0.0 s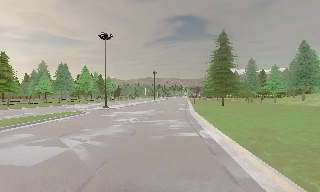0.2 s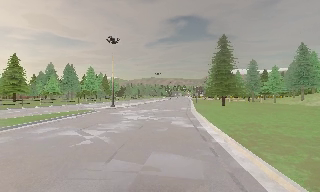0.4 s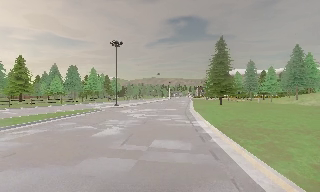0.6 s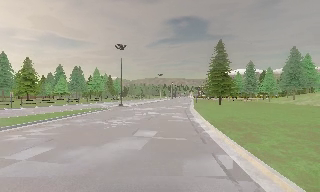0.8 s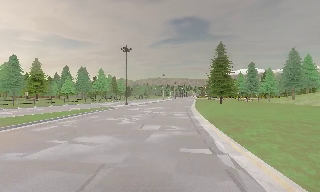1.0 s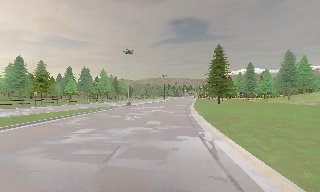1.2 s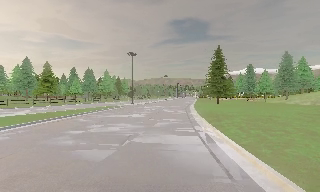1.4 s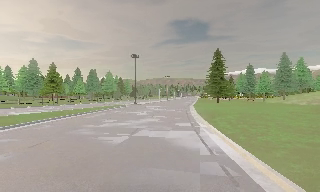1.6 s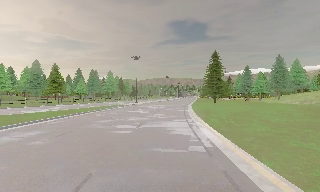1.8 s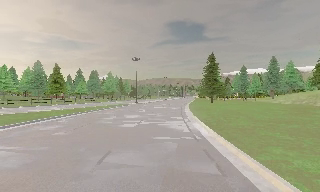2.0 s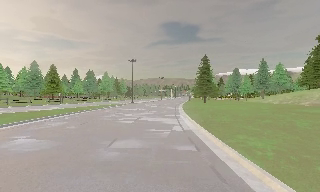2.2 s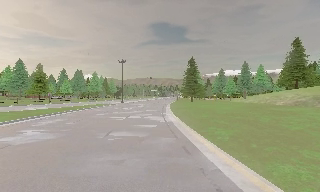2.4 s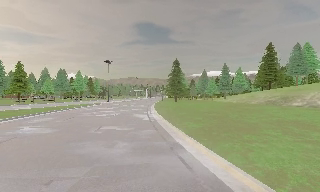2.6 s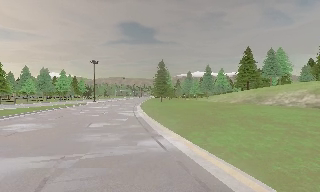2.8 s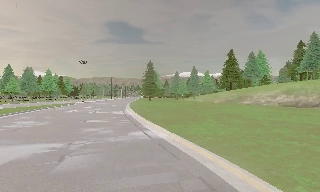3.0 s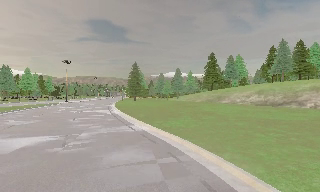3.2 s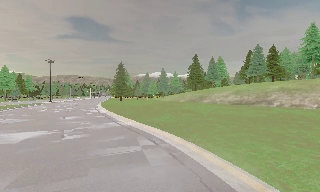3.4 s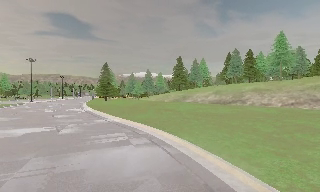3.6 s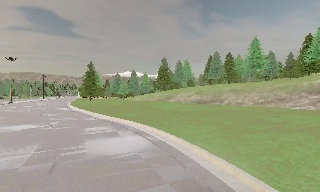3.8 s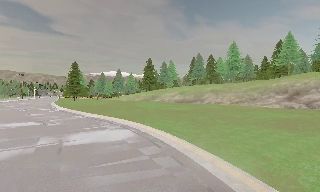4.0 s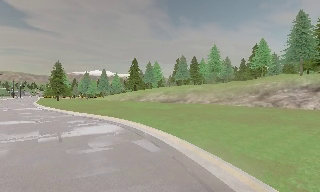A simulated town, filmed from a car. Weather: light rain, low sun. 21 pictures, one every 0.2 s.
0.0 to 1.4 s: The camera travels backward, about 12 m, so what stands in front gets smaller.
1.4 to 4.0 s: The camera pans to its right, which is clockwise from overhead, by about 50 degrees. It travels backward, about 25 m.
The film runs backward here.
